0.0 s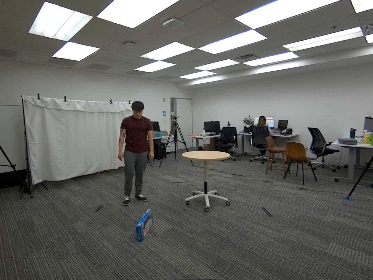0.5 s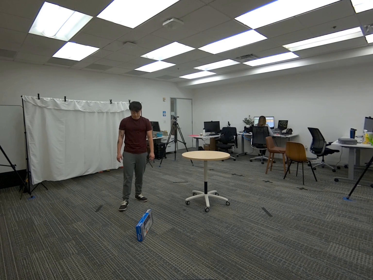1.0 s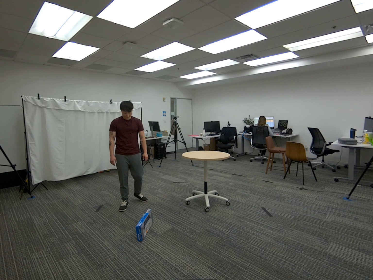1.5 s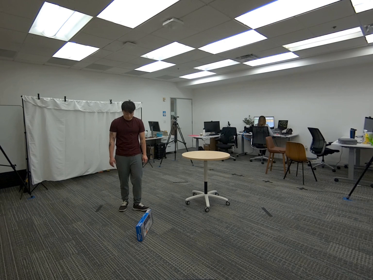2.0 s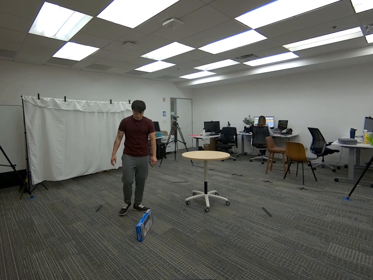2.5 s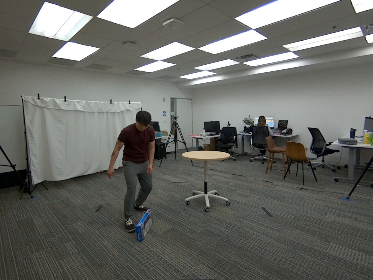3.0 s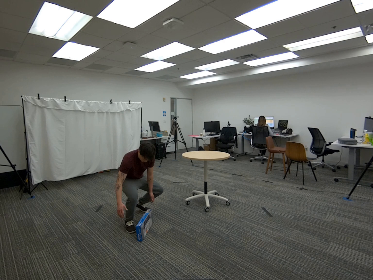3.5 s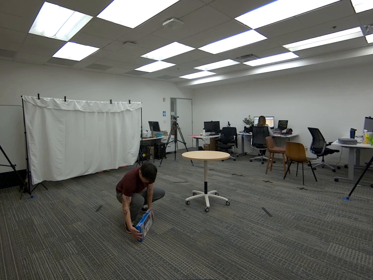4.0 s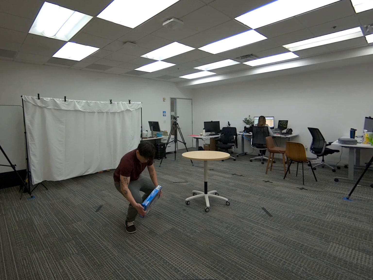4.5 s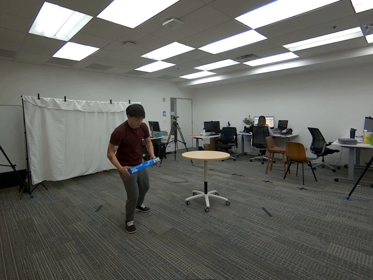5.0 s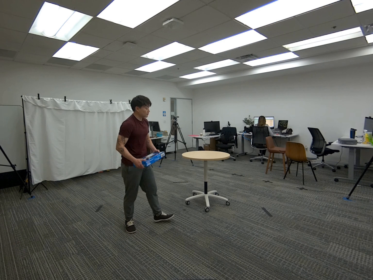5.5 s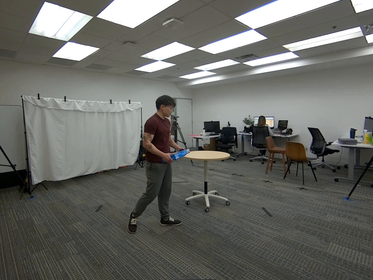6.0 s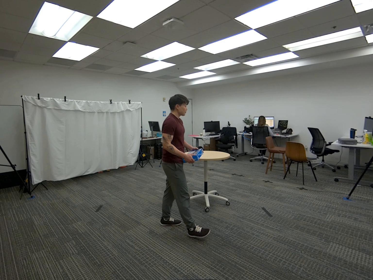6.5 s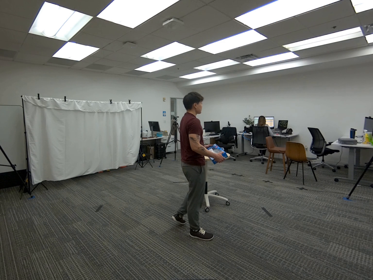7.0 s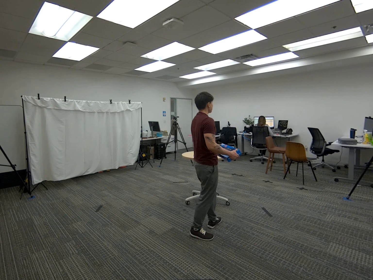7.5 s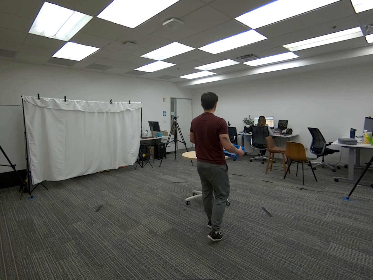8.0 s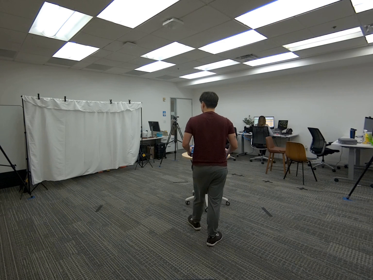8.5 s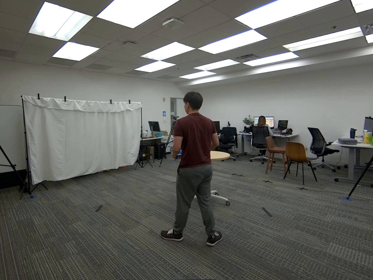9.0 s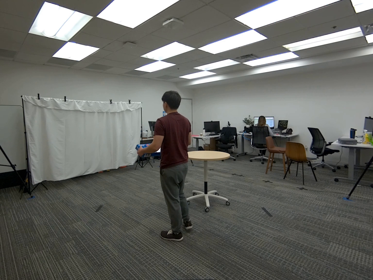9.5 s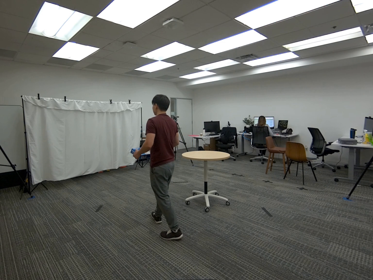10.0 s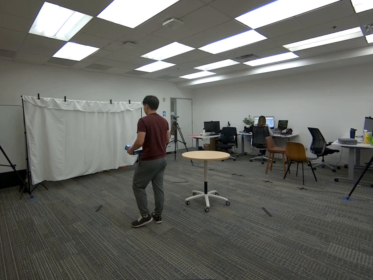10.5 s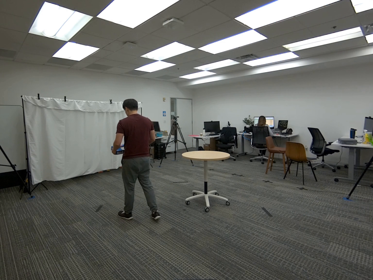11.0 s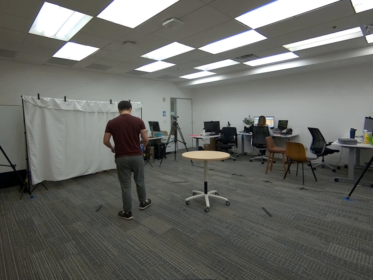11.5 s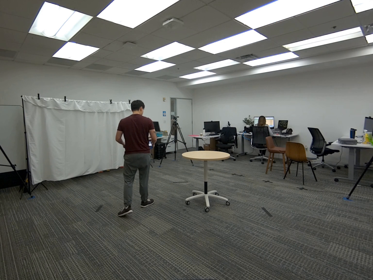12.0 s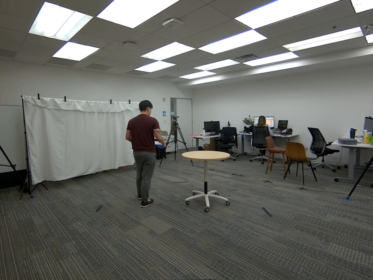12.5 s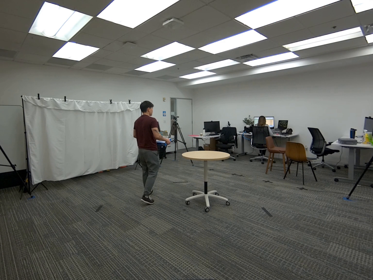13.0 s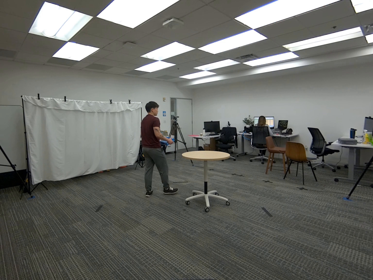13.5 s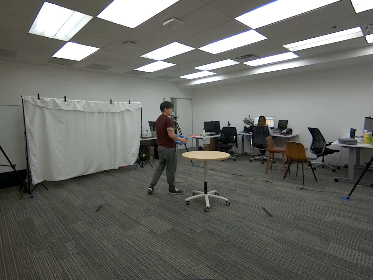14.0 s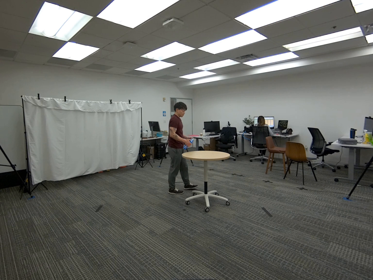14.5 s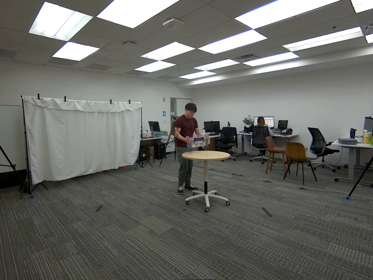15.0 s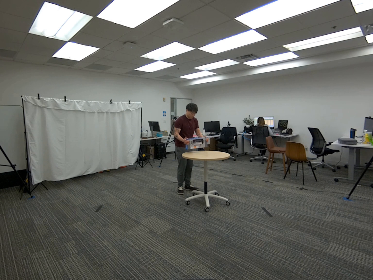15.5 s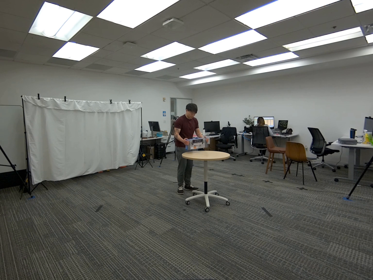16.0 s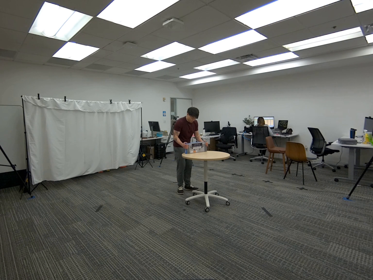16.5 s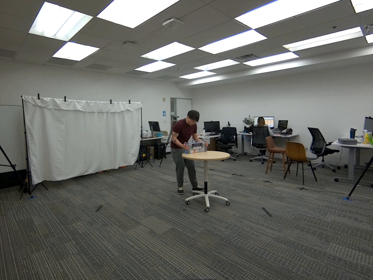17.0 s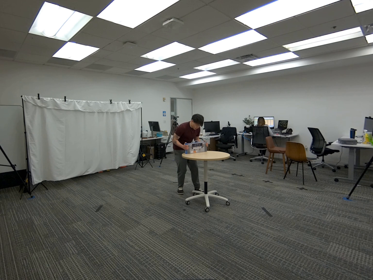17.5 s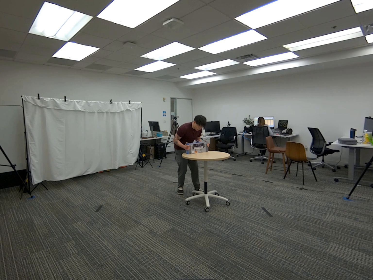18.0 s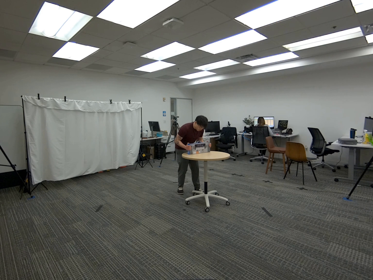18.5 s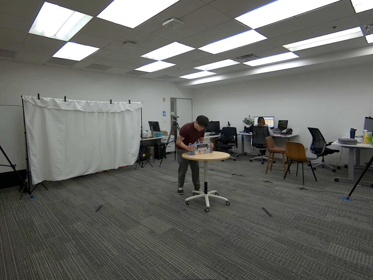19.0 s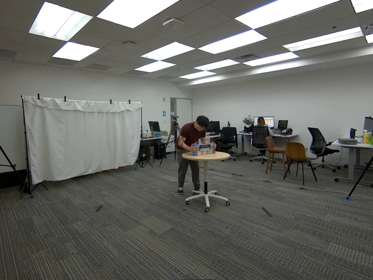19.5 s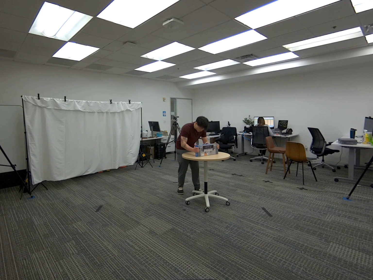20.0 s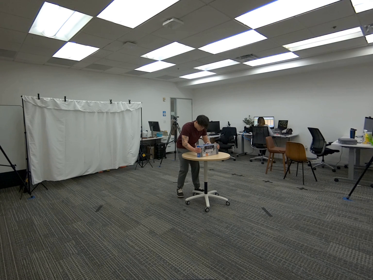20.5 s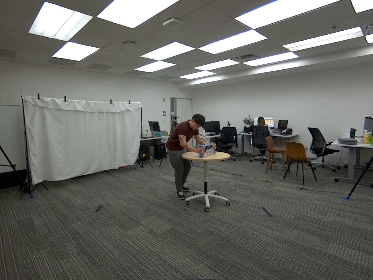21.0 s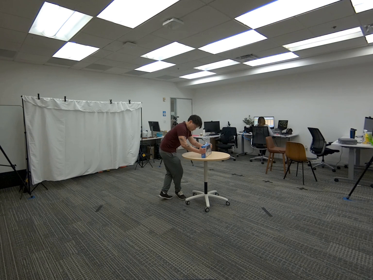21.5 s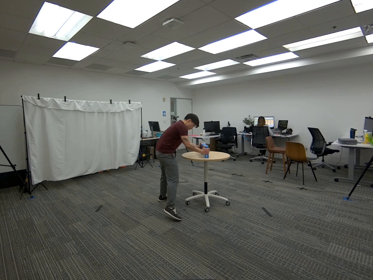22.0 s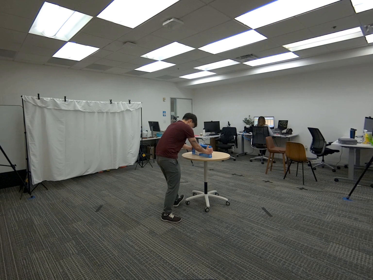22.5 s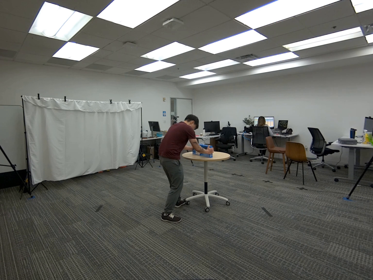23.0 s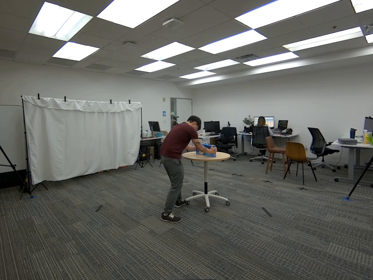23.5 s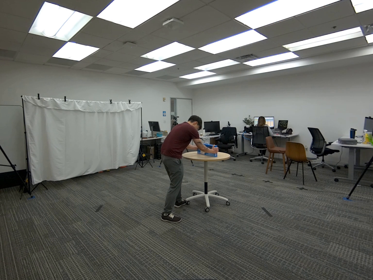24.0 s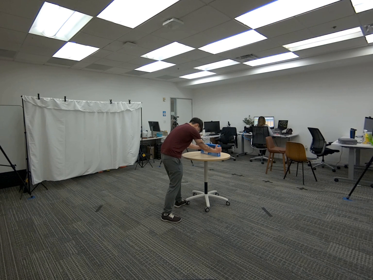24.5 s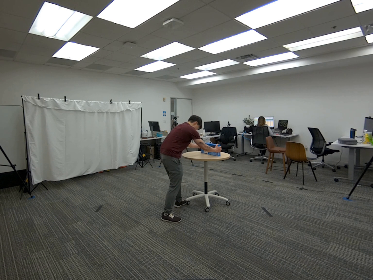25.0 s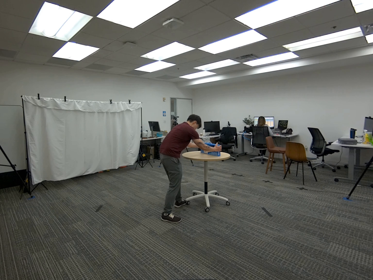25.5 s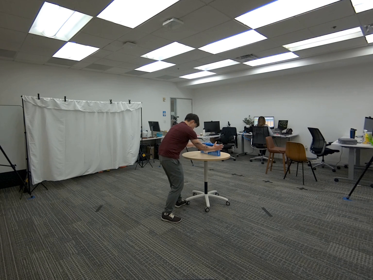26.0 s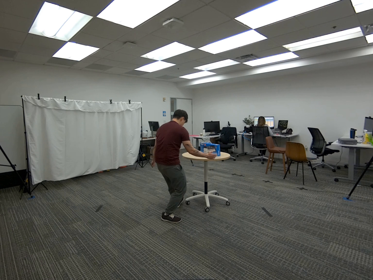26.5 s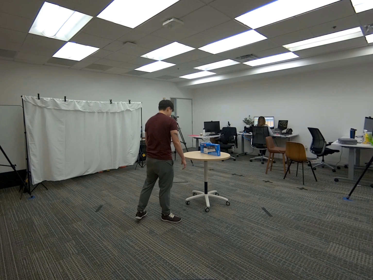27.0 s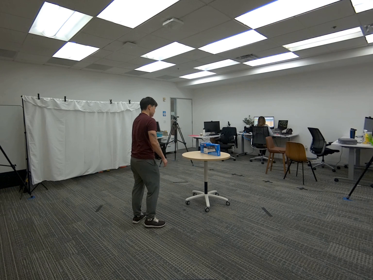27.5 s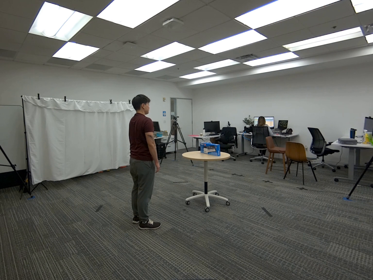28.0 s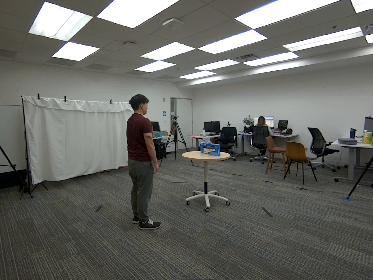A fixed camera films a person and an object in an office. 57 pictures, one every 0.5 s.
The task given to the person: Walk over to the keyboard box on the ground and pick up the keyboard box using both hand.Walk over to the round table and place the keyboard box on the round table so that the box logos are visible by the cameras and proceed to slide the box away from you. Step away when complete.
